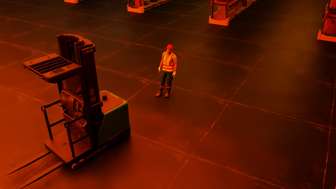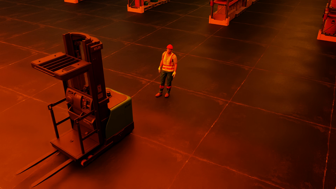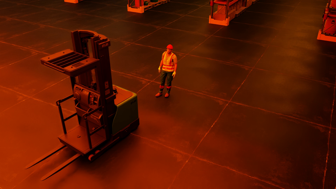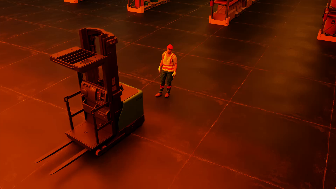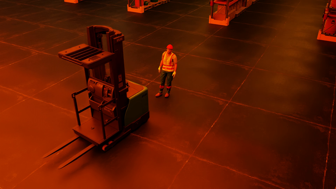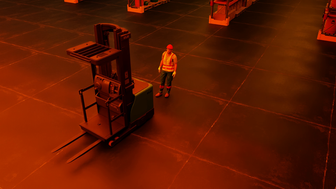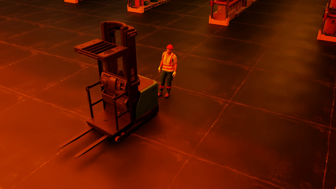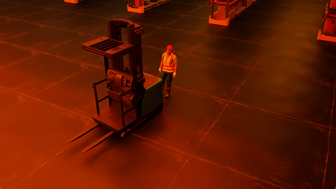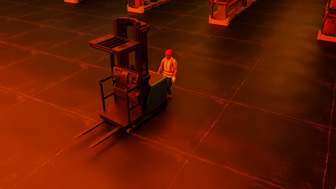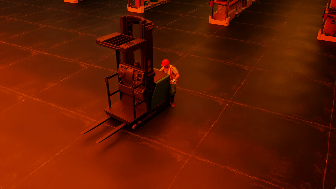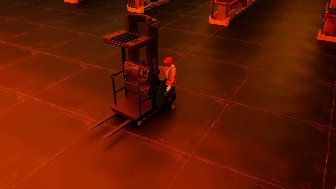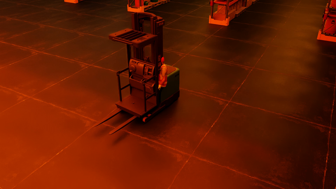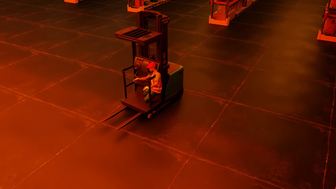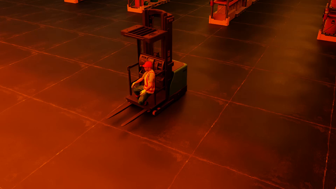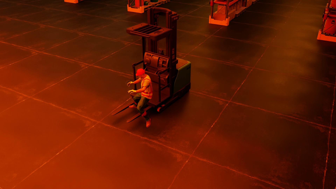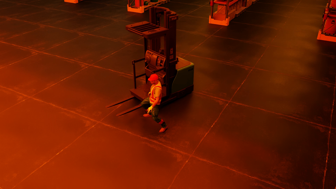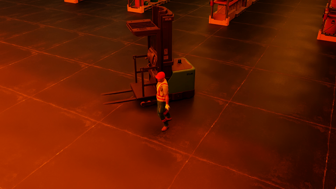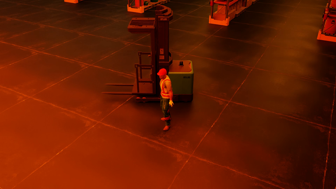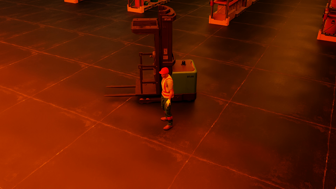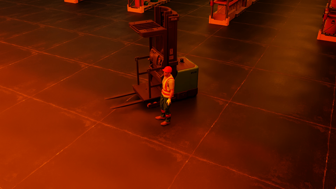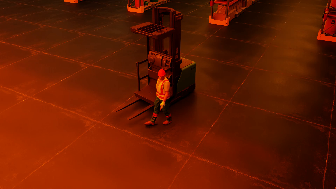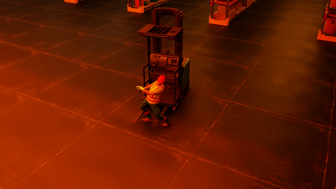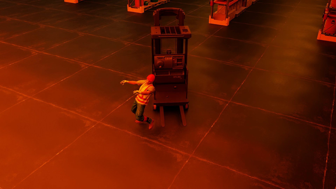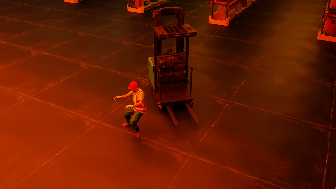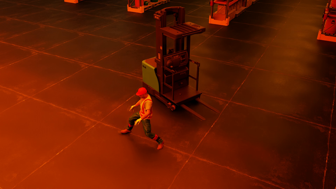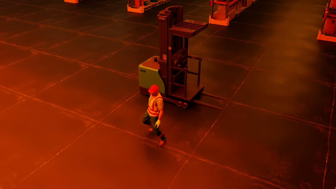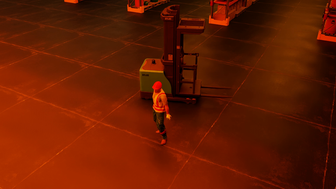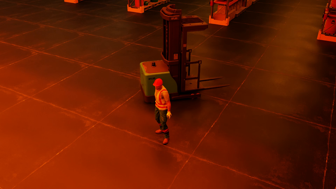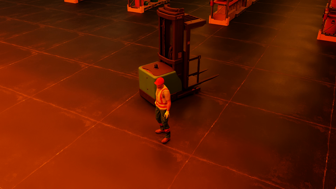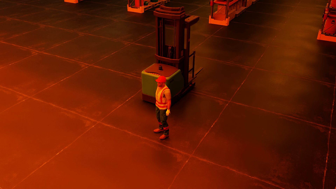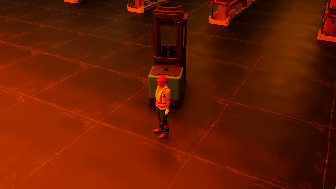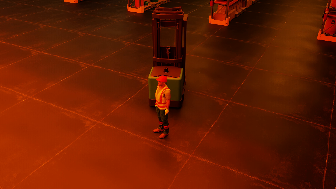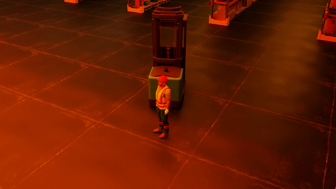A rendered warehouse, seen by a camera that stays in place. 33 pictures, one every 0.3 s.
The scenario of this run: Near miss between a forklift and a person.
